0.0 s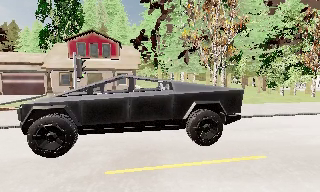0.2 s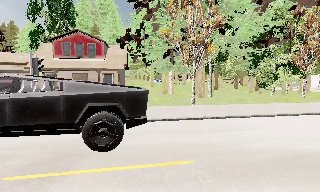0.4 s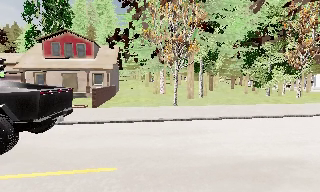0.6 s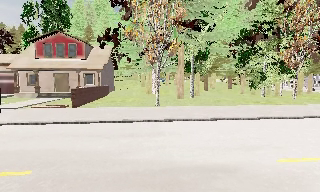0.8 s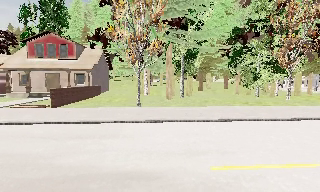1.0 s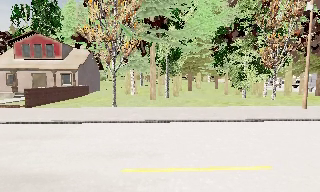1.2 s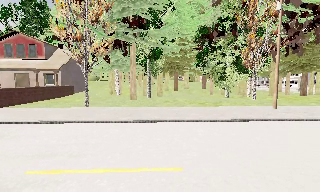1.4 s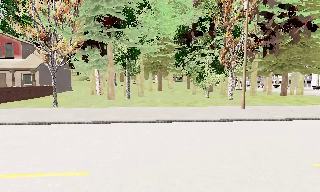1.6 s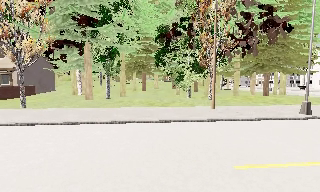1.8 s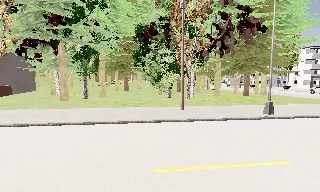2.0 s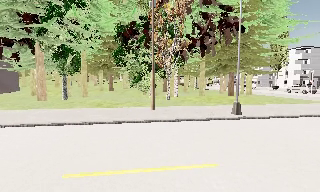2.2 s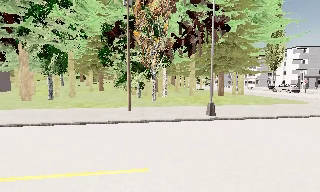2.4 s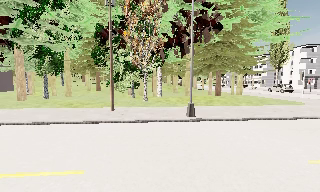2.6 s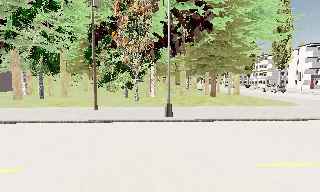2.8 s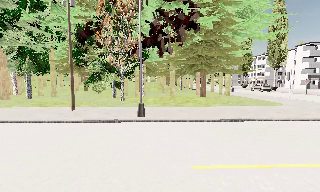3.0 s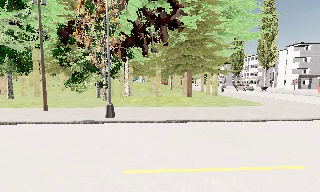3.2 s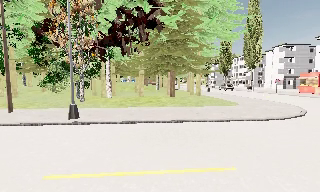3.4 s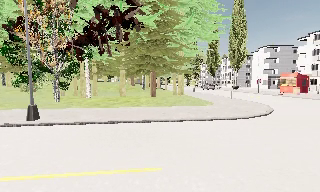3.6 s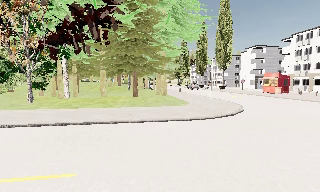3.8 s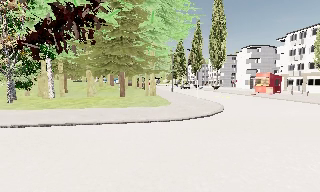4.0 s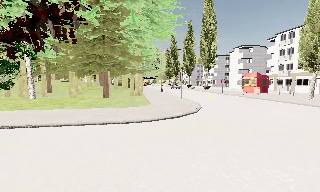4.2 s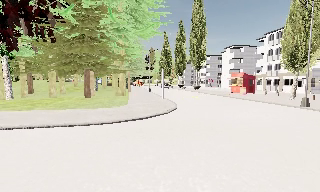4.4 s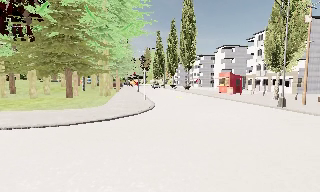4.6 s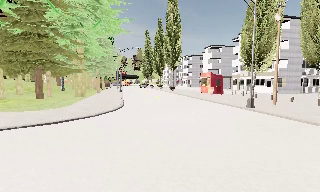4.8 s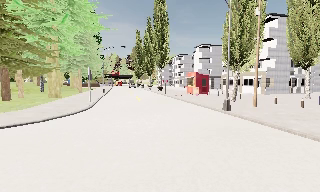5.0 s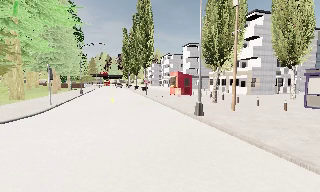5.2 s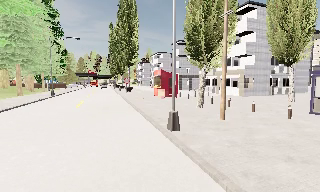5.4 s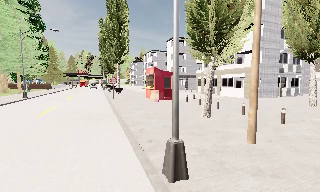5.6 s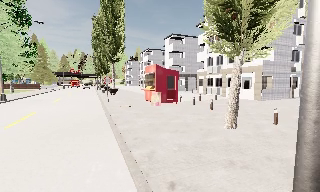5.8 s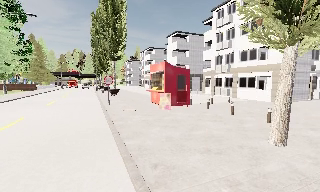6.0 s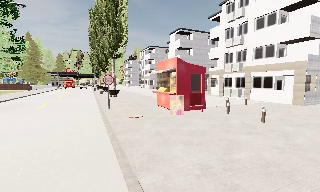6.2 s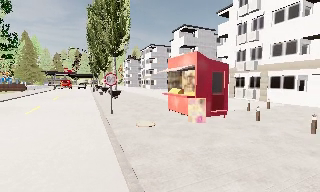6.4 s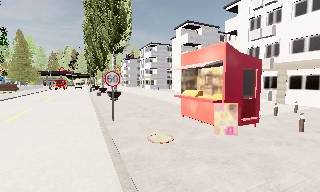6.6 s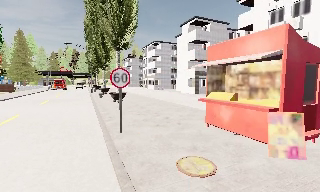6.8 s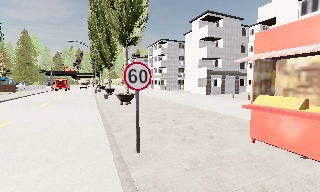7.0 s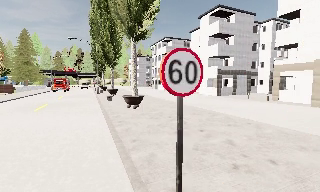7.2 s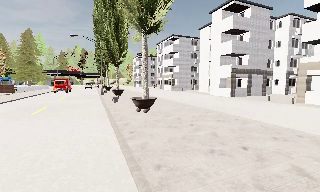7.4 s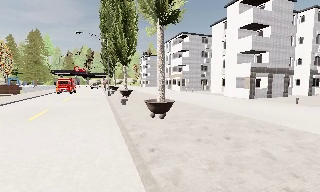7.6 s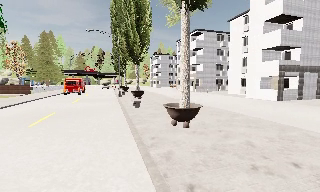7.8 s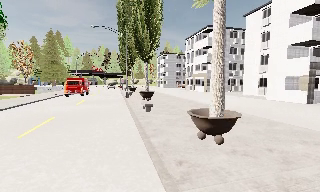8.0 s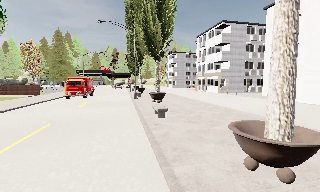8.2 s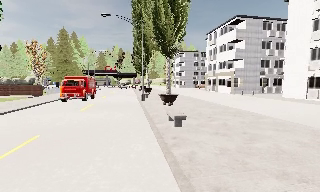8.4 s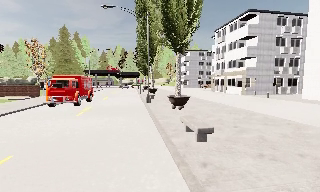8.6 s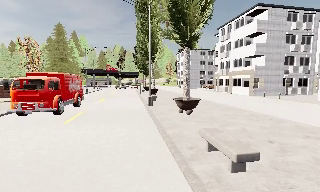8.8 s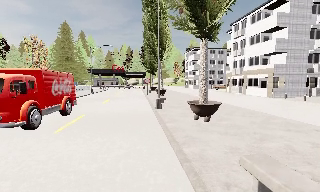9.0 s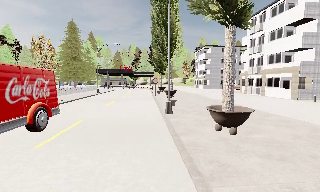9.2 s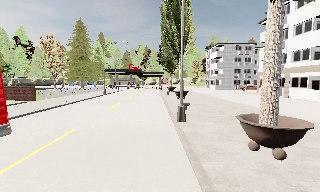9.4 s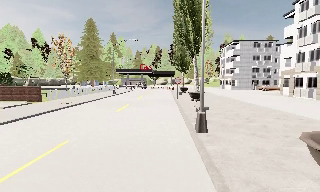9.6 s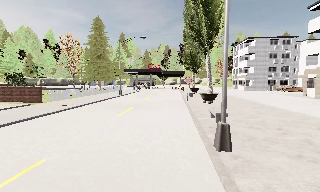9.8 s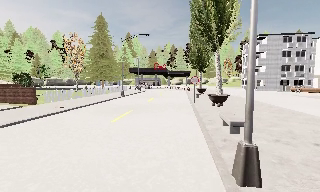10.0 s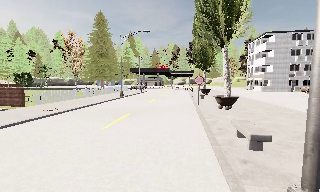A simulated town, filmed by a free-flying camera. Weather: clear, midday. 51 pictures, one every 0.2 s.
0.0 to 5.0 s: The camera travels to its right, about 45 m, so close, fixed things drift to the left.
5.0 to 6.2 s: The camera travels forward, about 13 m, so what stands in front looms larger. It loses speed.
6.2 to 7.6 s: The camera travels forward and to its left, about 12 m, so what stands in front looms larger.
7.6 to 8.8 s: The camera travels forward, about 10 m, so what stands in front looms larger.
8.8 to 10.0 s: The camera pans to its left, which is counterclockwise from overhead, by about 15 degrees. It travels forward, about 9 m, so what stands in front looms larger.
The film runs forward here.
